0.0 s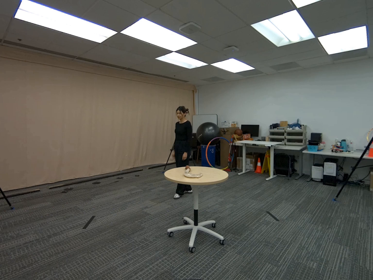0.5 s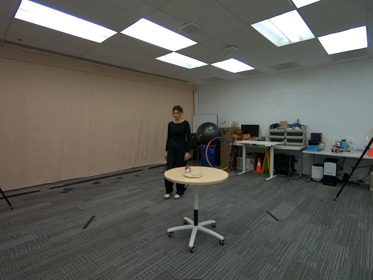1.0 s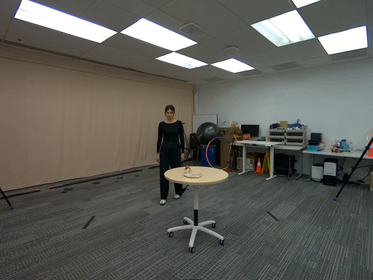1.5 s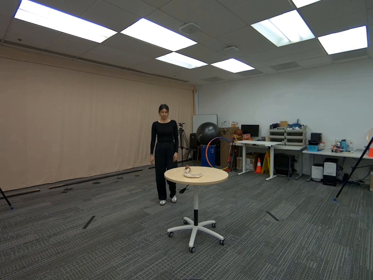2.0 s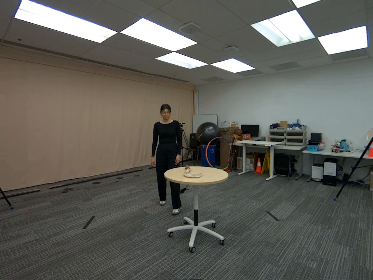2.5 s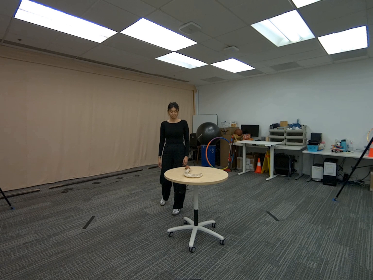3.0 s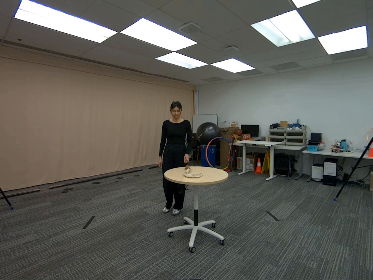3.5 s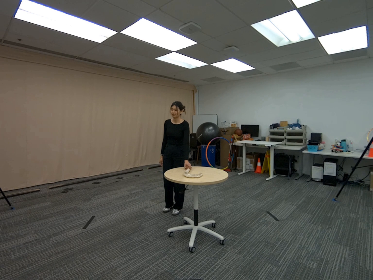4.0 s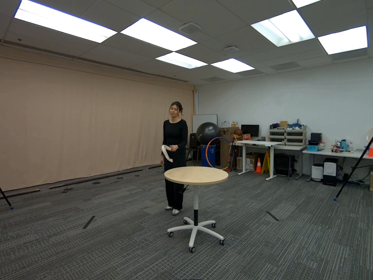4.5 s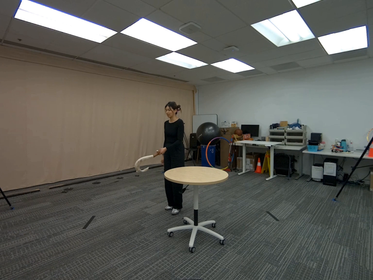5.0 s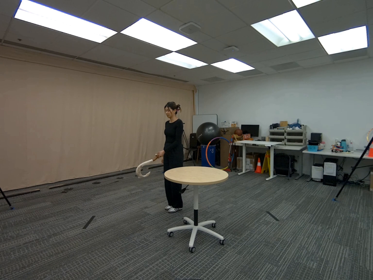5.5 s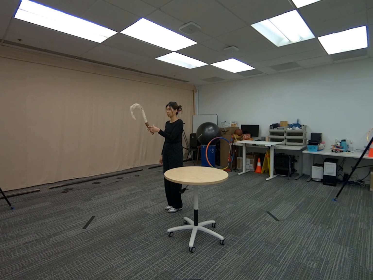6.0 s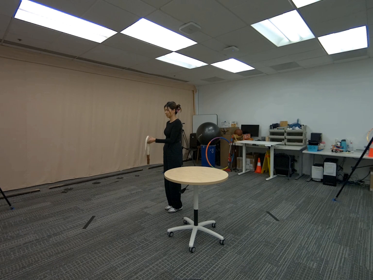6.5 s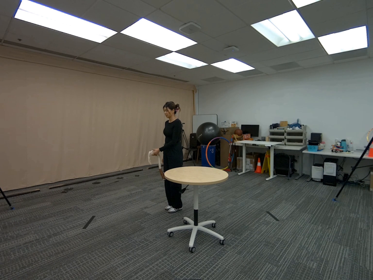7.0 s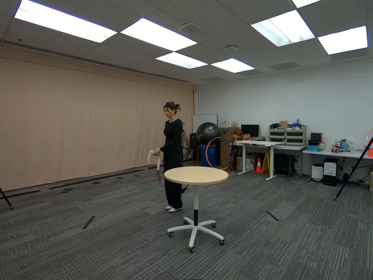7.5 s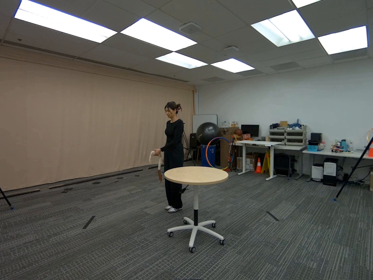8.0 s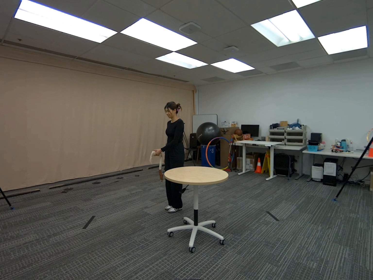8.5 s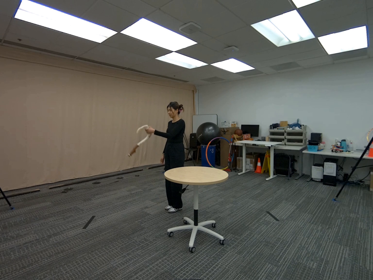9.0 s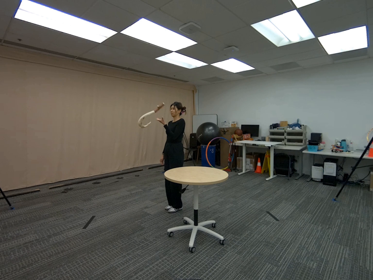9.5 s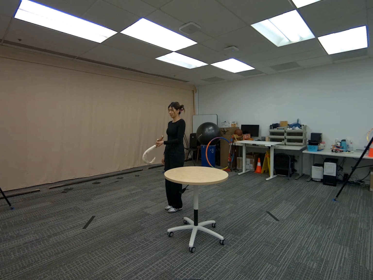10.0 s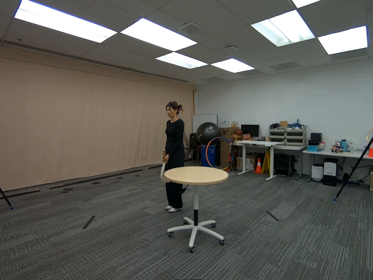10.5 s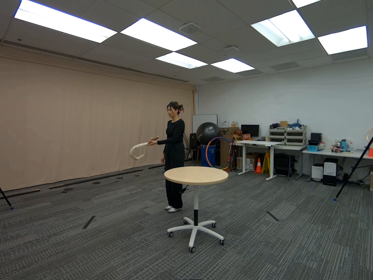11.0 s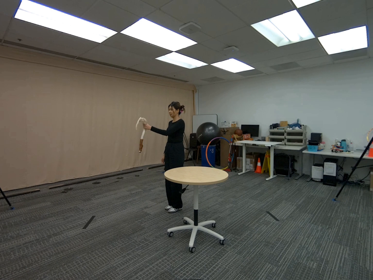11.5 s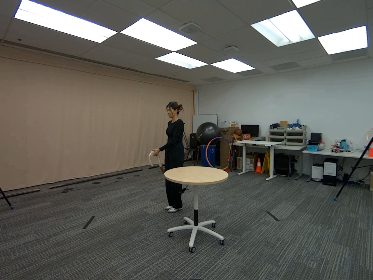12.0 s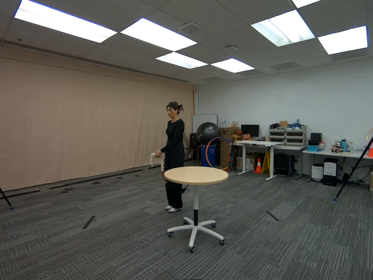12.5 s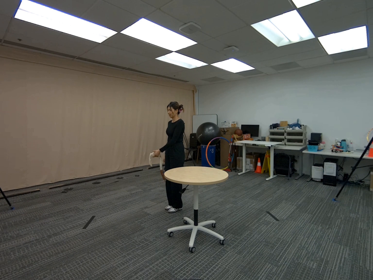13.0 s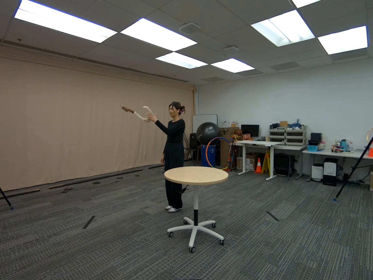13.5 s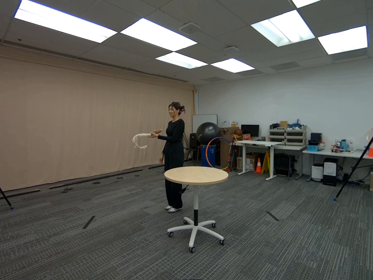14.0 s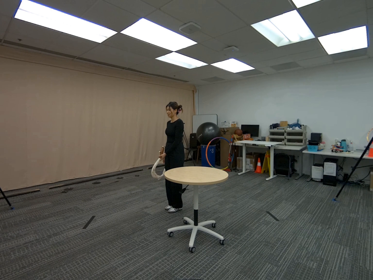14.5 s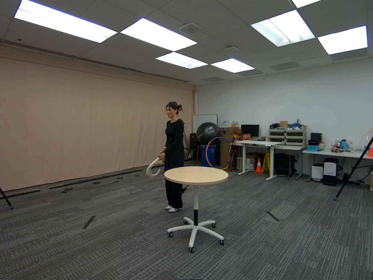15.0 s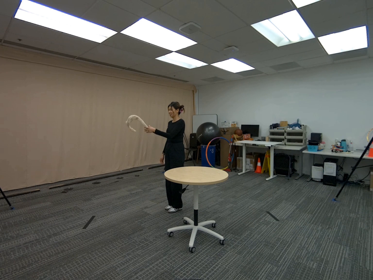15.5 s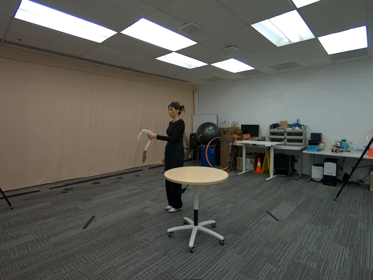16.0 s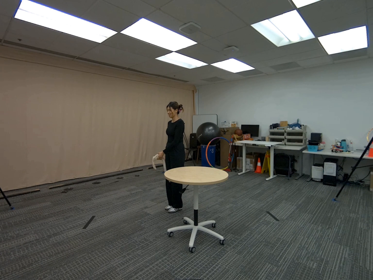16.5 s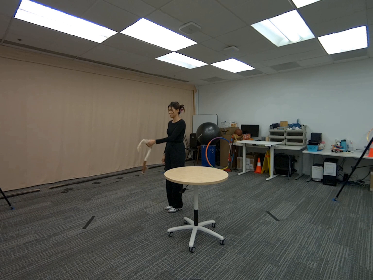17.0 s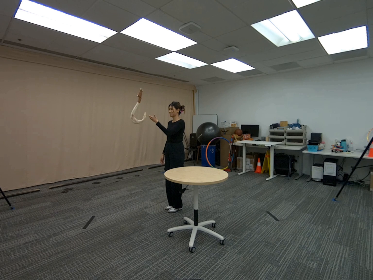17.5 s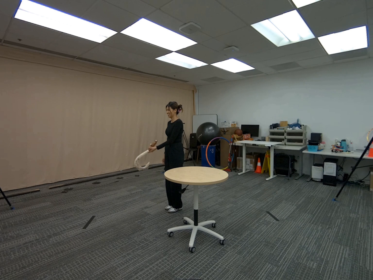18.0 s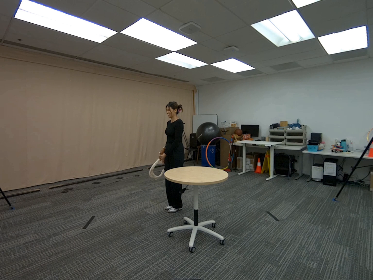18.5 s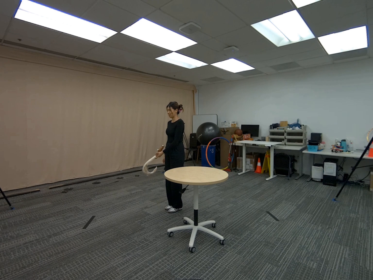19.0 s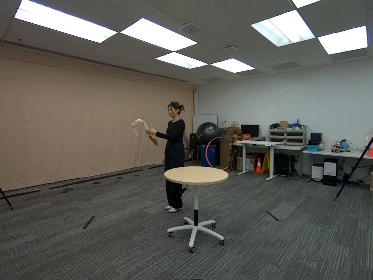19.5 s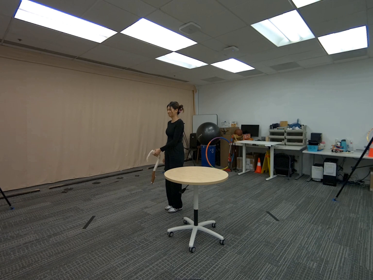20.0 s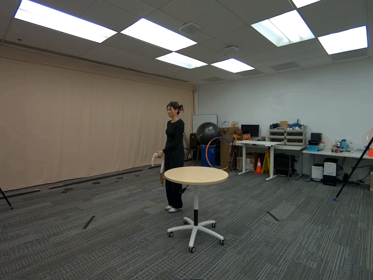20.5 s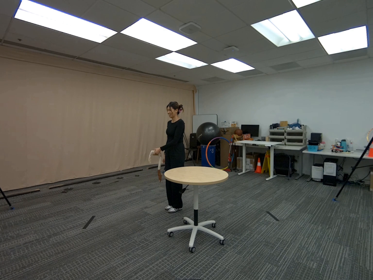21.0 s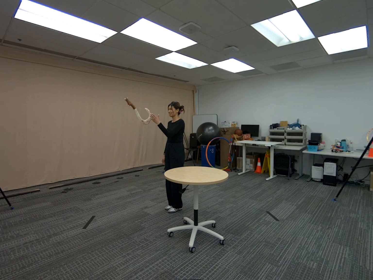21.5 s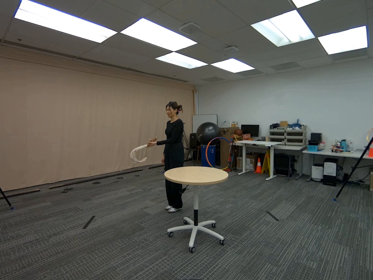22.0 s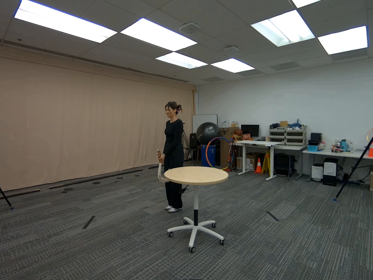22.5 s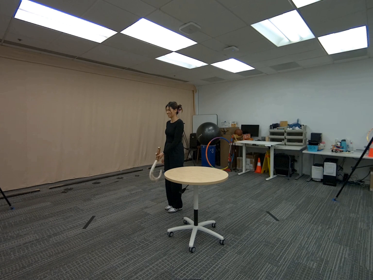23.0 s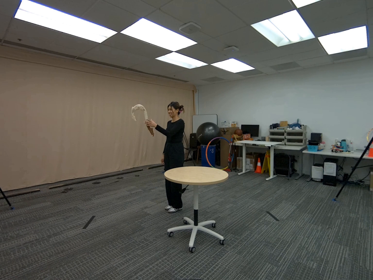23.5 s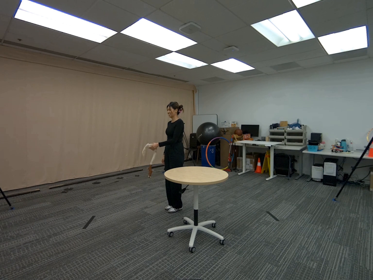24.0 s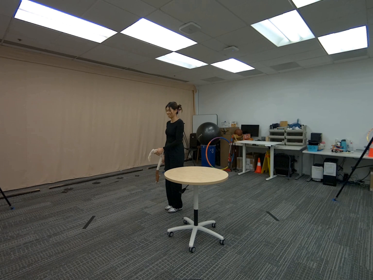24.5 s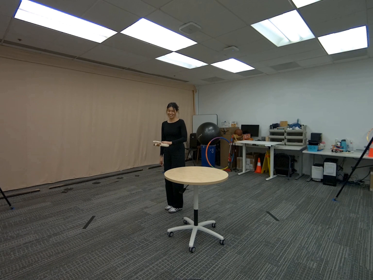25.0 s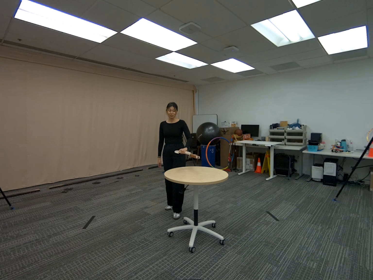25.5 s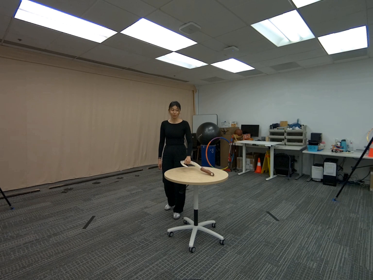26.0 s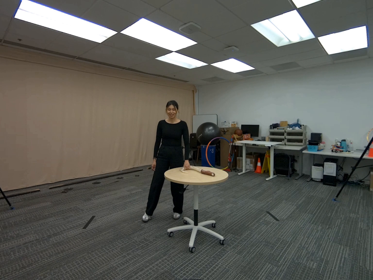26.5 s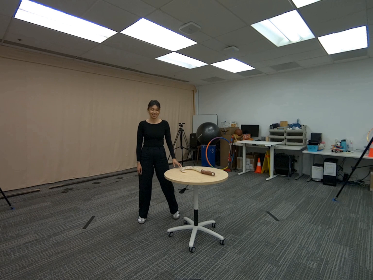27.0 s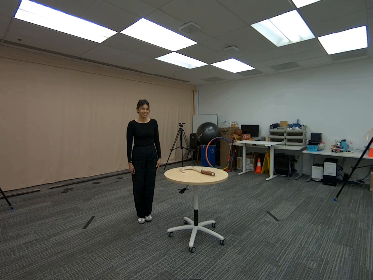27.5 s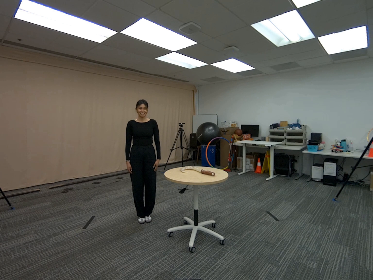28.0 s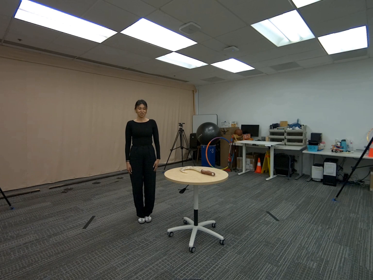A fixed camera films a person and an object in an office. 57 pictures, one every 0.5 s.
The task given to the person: Walk over to the Big Fish Hook on the round table and using your left hand pick up the Big Fish Hook. Flip the big Fish Hook using the left hand only. Place the Big Fish Hook on the round table when complete.
